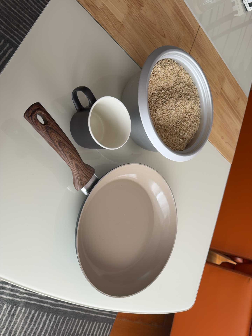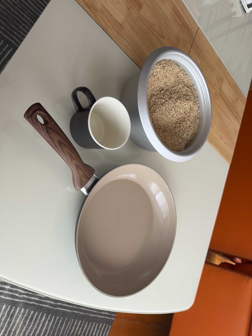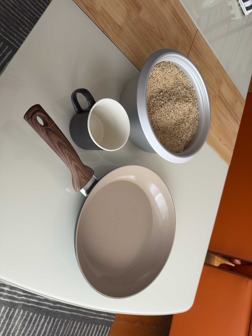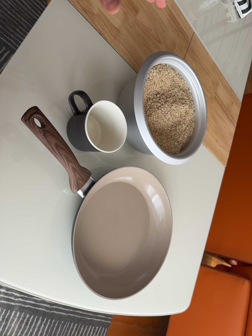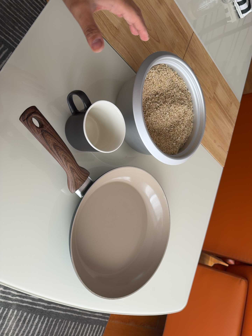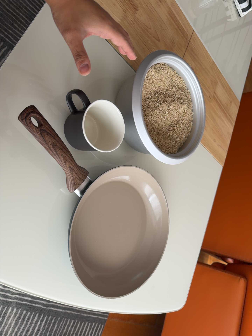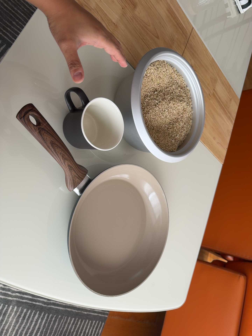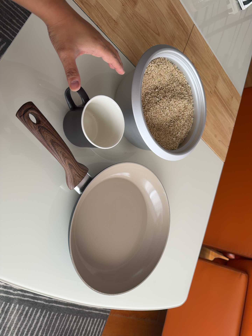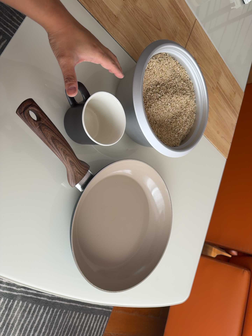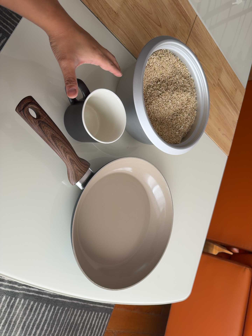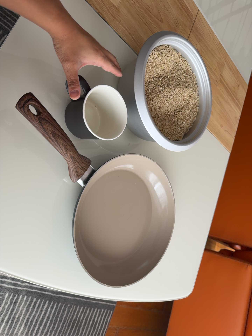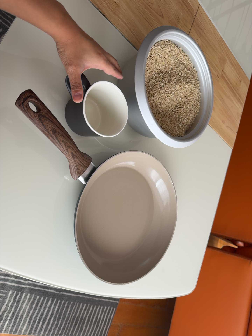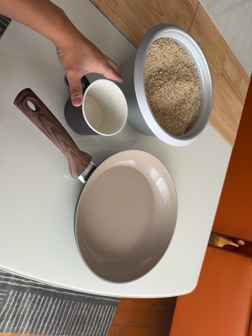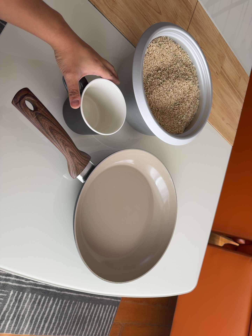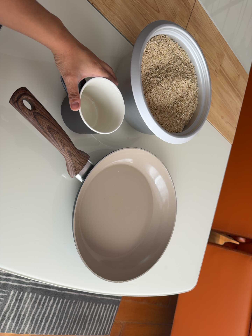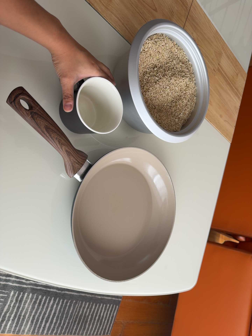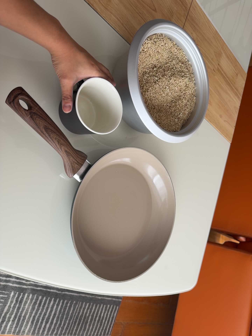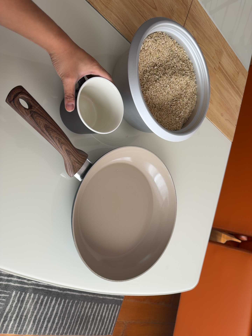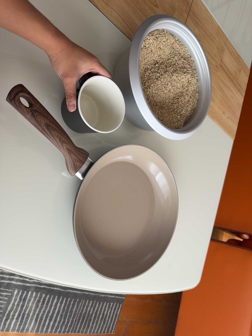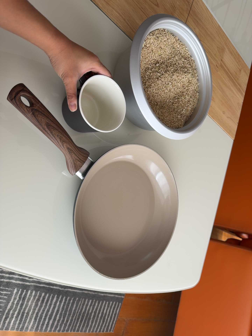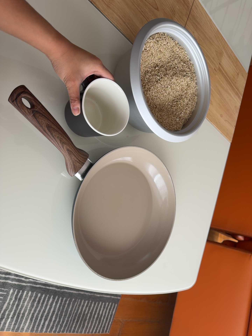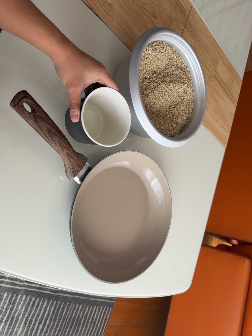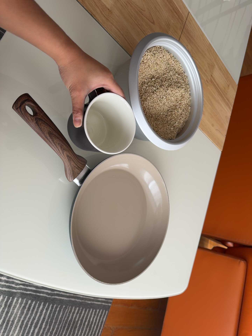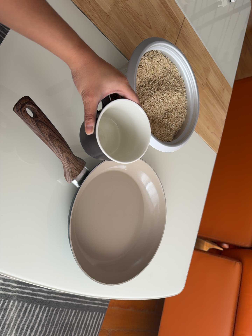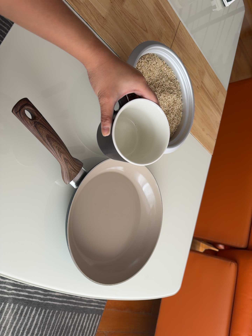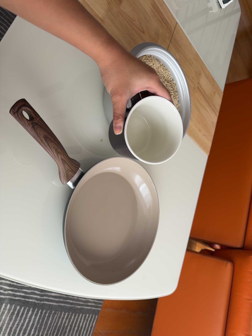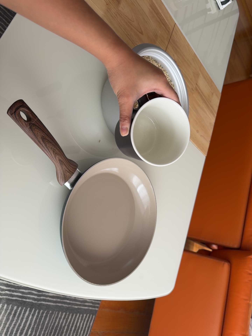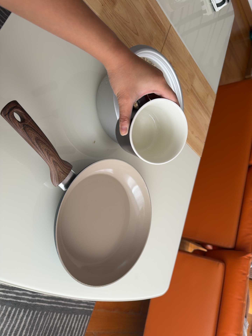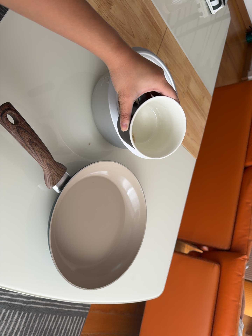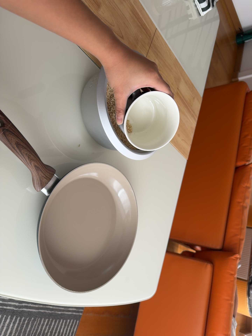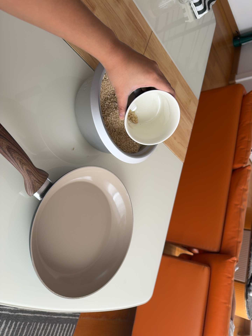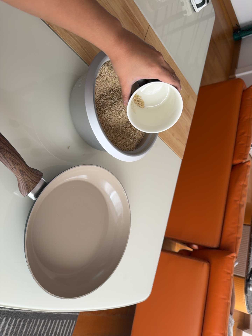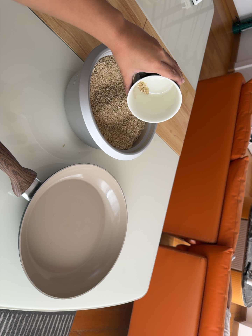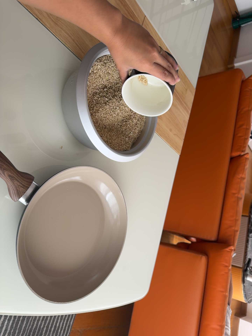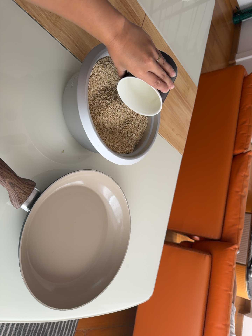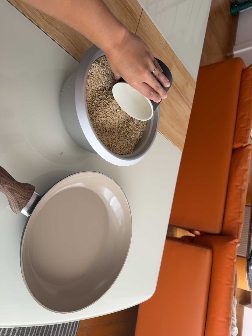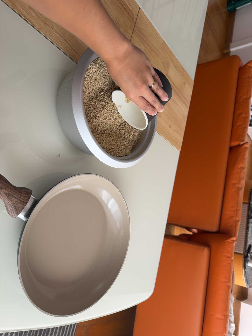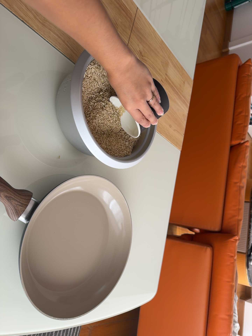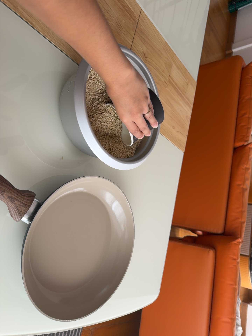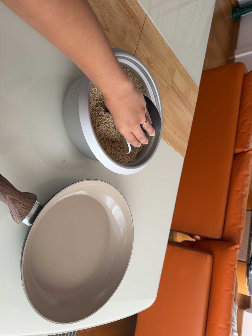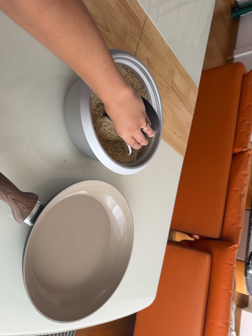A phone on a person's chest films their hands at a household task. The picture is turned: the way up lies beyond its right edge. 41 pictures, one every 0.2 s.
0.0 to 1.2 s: The camera keeps its place and its aim.
1.2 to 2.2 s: The camera shifts only a little, or ends up much as it began.
2.2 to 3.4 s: The camera keeps its place and its aim.
3.4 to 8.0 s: The camera travels toward the top of its view, about 9 cm, so close, fixed things drift downward.
The film runs forward here.
